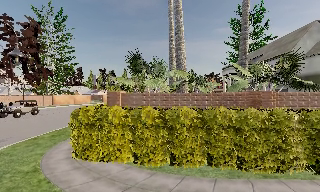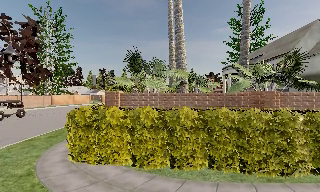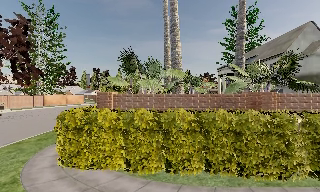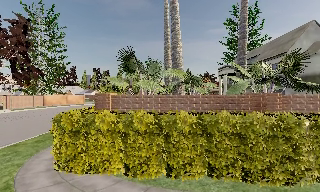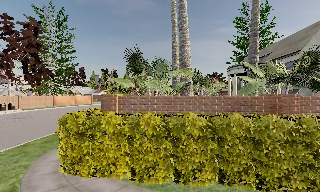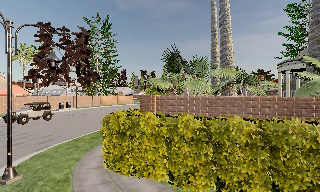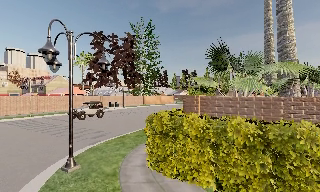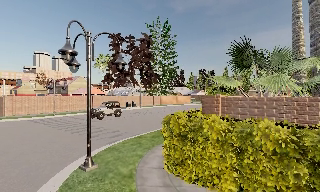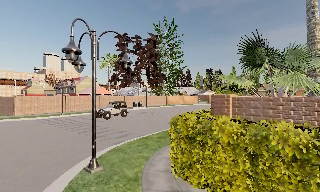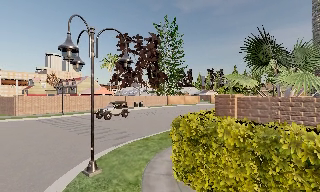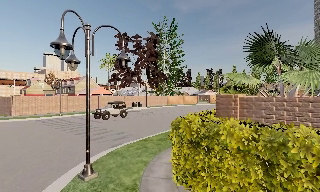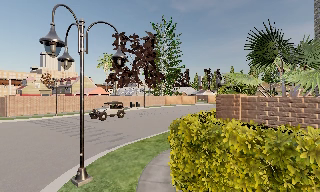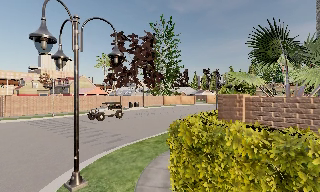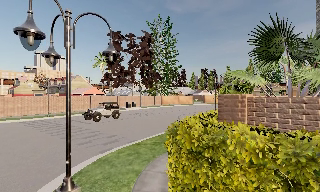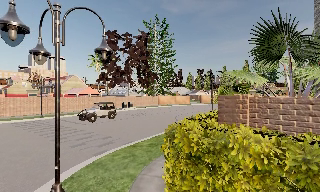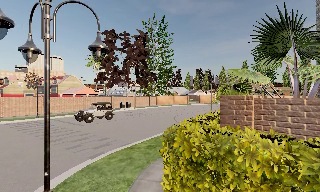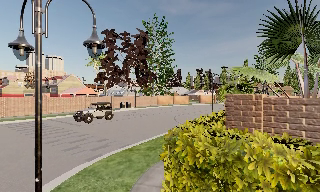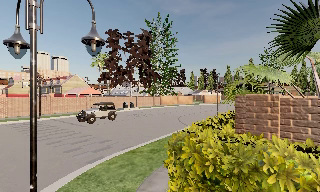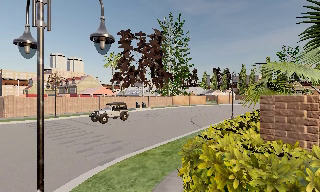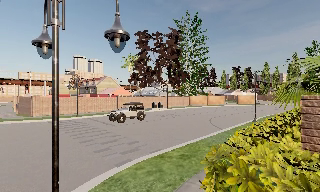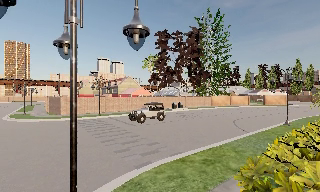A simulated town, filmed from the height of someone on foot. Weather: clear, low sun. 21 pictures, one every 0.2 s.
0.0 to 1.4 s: The scene slides to the right, as the camera pans about 35 degrees to its left. It travels forward, about 1.5 m.
1.4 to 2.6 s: The camera travels forward, about 1.5 m, so what stands in front looms larger.
2.6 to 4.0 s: The camera pans to its left, which is counterclockwise from overhead, by about 15 degrees. It travels forward, about 2 m, so what stands in front looms larger.
The film runs forward here.
